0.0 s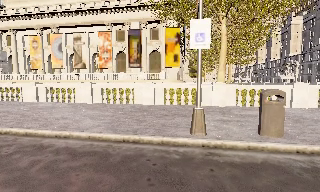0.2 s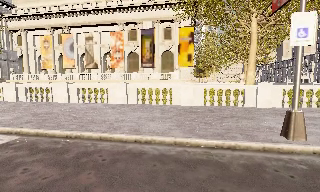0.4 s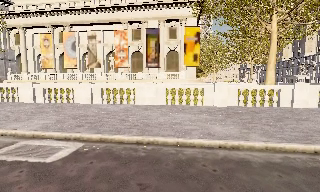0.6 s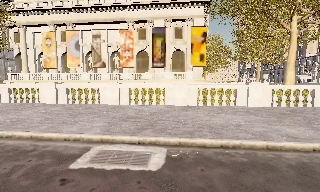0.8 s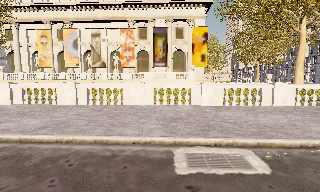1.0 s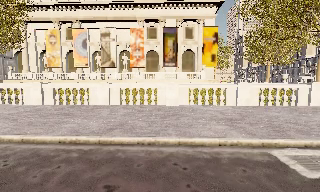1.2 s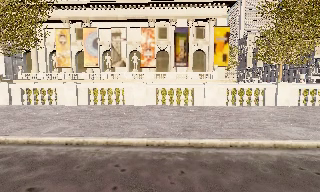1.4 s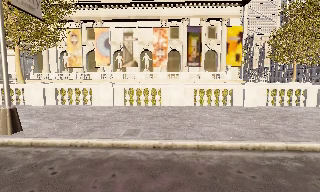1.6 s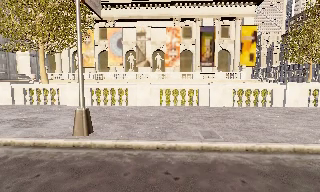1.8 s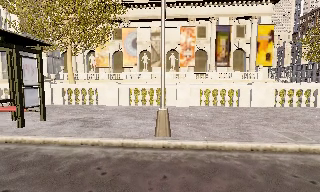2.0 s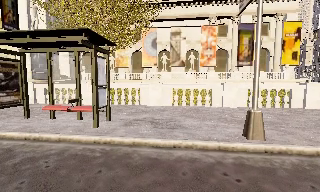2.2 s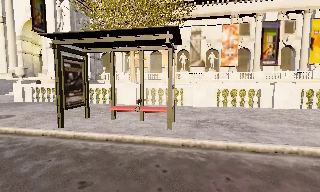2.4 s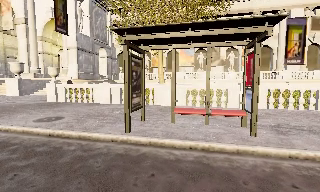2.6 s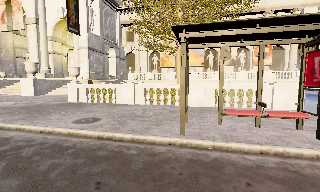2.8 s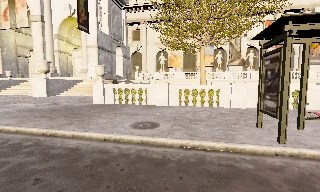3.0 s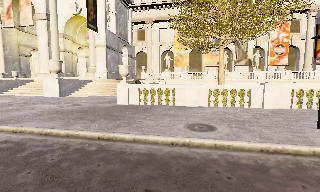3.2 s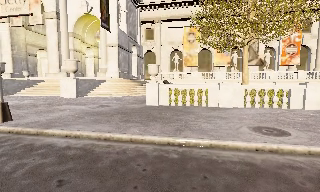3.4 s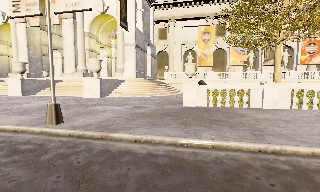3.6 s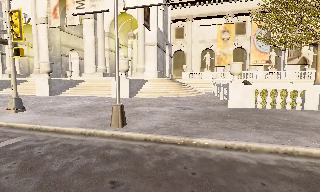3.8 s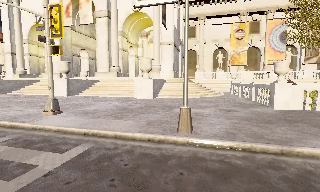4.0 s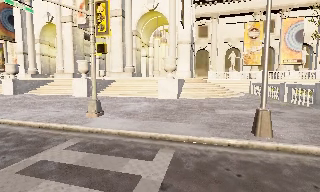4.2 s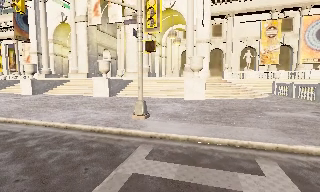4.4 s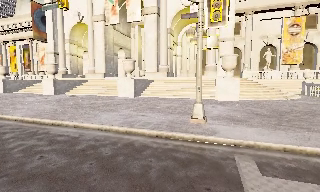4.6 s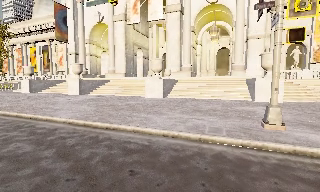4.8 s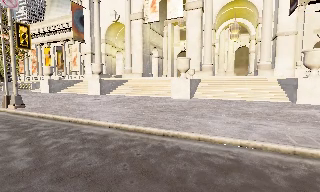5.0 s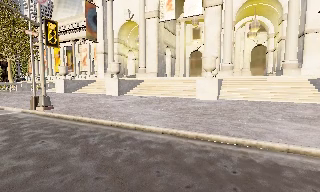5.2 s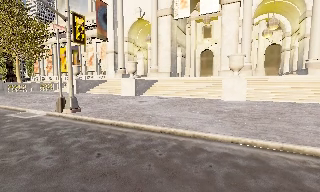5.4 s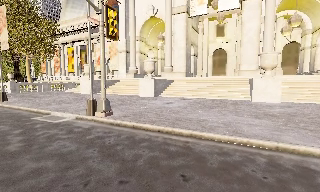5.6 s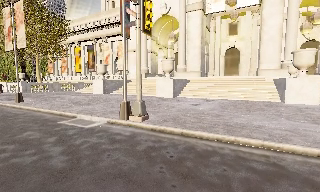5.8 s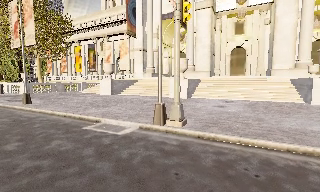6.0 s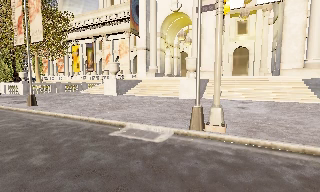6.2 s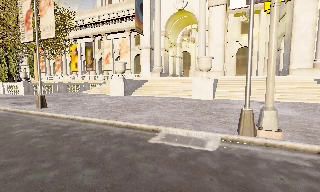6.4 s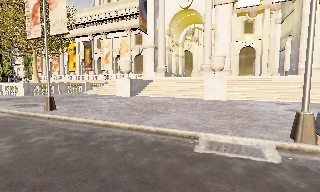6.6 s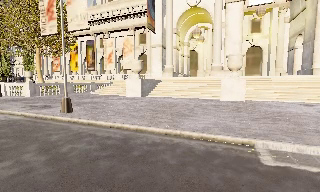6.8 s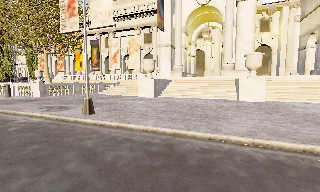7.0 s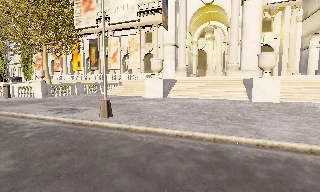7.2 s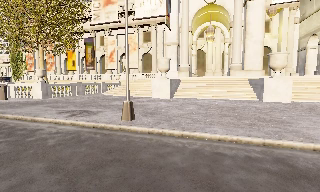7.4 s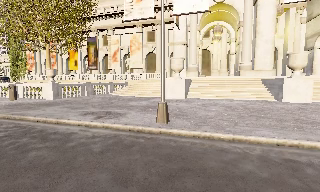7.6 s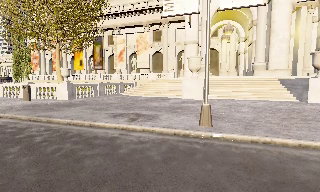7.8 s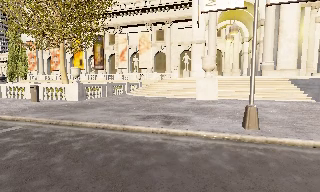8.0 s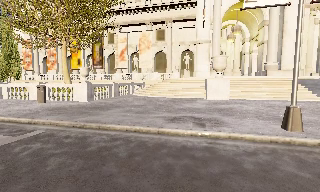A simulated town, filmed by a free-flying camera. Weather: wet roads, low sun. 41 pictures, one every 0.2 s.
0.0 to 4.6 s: The scene slides to the right, as the camera pans about 10 degrees to its left. It travels to its left, about 45 m, so close, fixed things drift to the right.
4.6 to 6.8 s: The camera travels to its left and forward, about 17 m, so close, fixed things drift to the right.
6.8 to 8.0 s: The camera travels to its left, about 8 m, so close, fixed things drift to the right.
The film runs forward here.
